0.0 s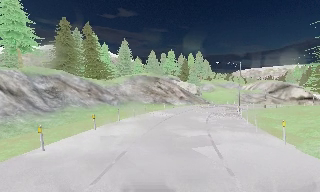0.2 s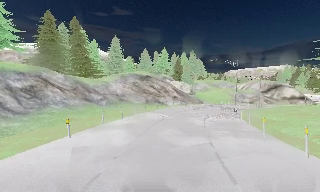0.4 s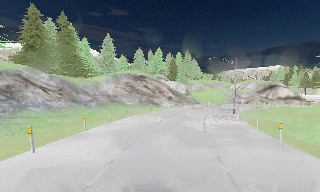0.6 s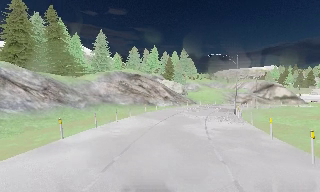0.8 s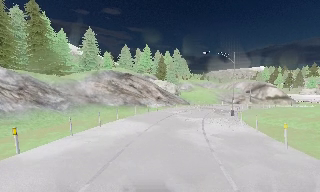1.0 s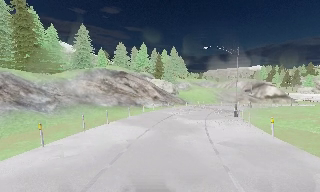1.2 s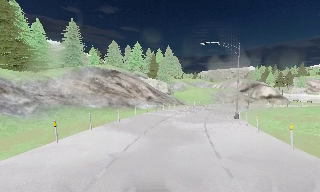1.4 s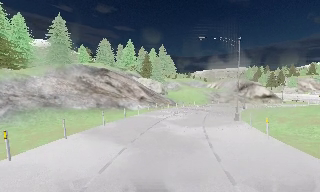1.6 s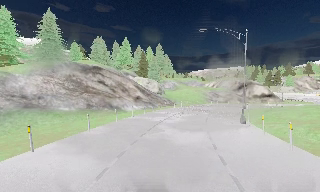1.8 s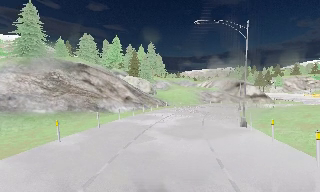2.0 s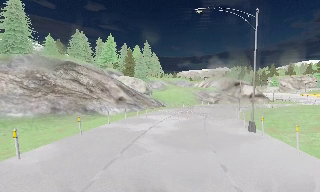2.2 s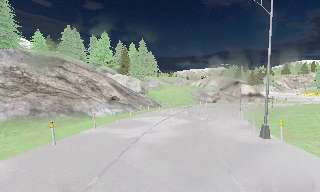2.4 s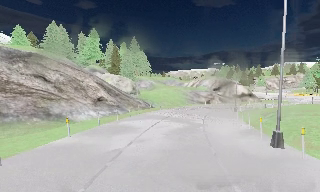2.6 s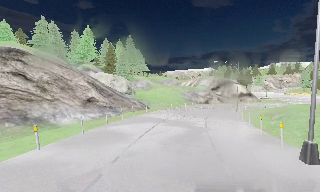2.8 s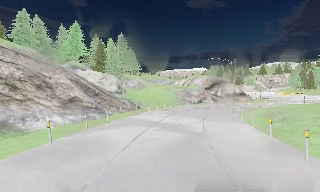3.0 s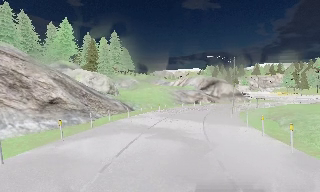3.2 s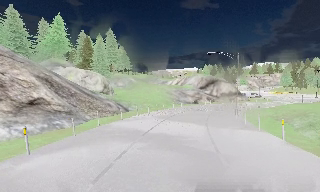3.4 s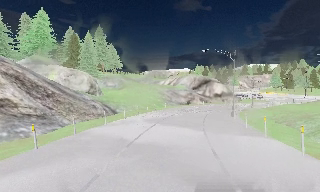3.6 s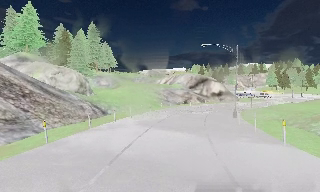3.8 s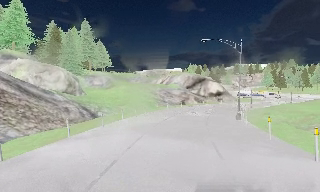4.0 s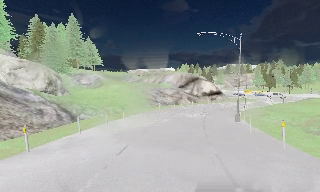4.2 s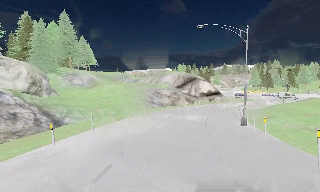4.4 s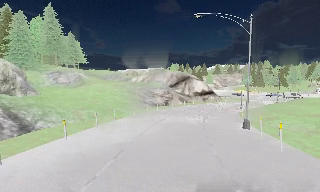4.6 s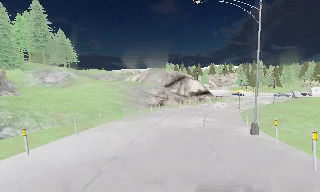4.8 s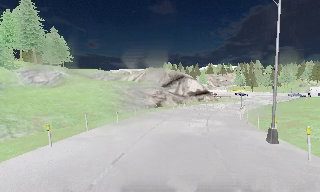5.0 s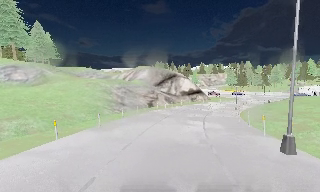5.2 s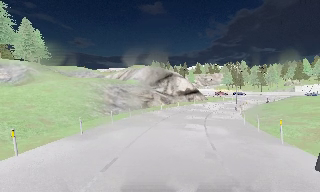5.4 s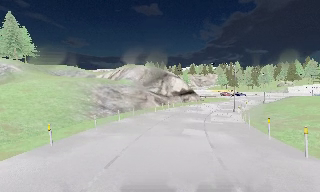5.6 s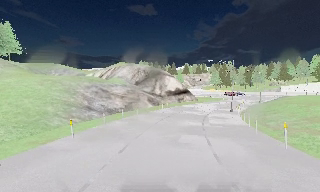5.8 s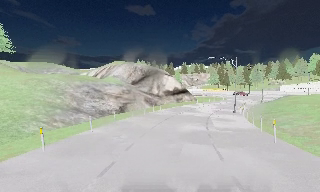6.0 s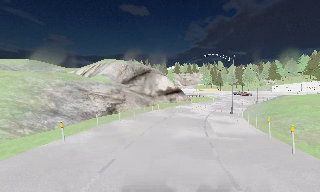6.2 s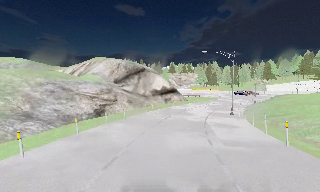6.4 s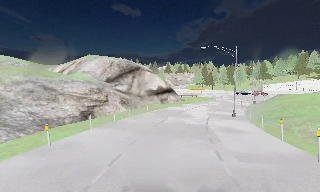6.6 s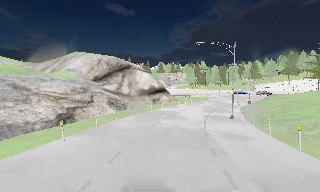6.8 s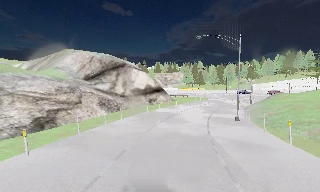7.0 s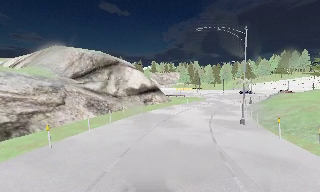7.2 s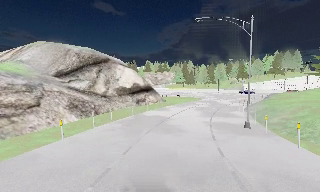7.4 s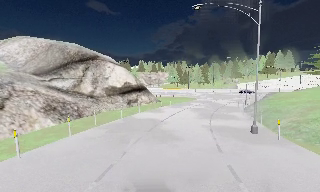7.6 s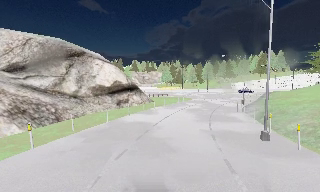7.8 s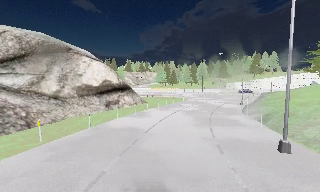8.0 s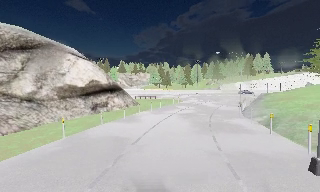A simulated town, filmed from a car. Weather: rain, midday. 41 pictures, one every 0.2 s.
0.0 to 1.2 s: The camera pans to its right, which is clockwise from overhead, by about 10 degrees. It travels forward, about 10 m, so what stands in front looms larger.
1.2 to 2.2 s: The camera travels forward, about 9 m, so what stands in front looms larger.
2.2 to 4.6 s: The camera pans to its right, which is clockwise from overhead, by about 20 degrees. It travels forward, about 20 m, so what stands in front looms larger.
4.6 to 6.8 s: The scene slides to the left, as the camera pans about 20 degrees to its right. It travels forward, about 19 m, so what stands in front looms larger.
6.8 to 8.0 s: The camera pans to its right, which is clockwise from overhead, by about 10 degrees. It travels forward, about 10 m, so what stands in front looms larger.
The film runs forward here.
